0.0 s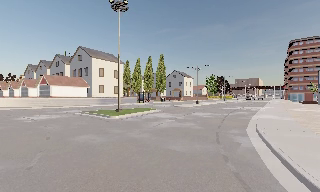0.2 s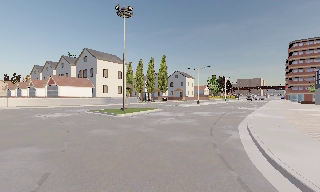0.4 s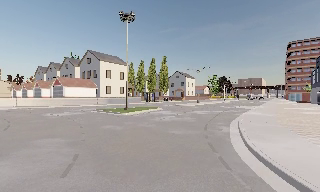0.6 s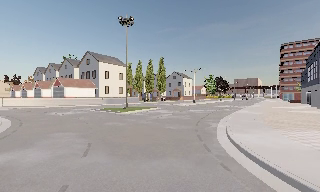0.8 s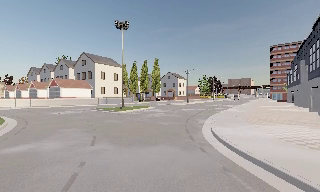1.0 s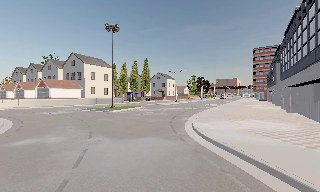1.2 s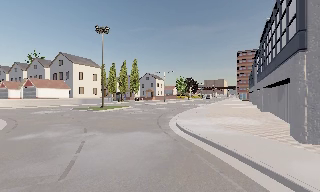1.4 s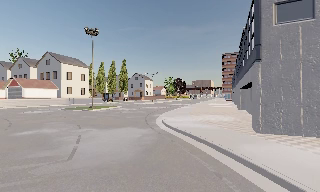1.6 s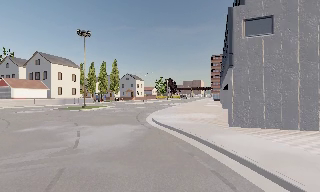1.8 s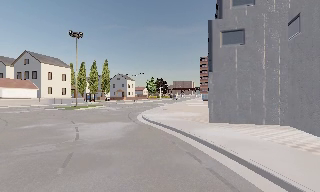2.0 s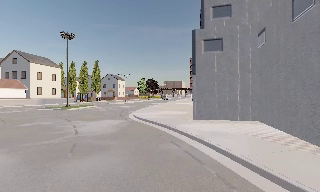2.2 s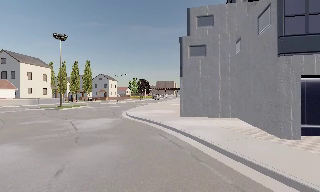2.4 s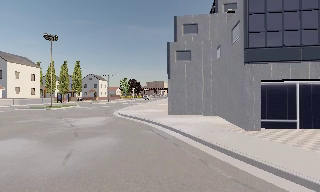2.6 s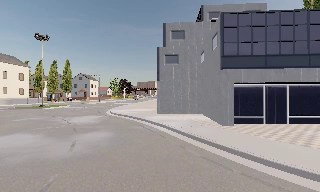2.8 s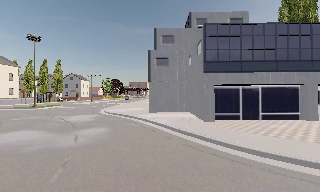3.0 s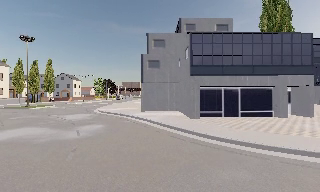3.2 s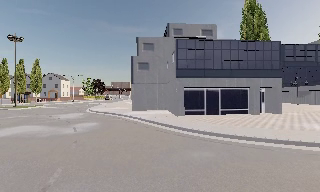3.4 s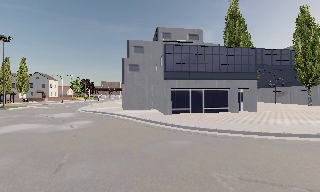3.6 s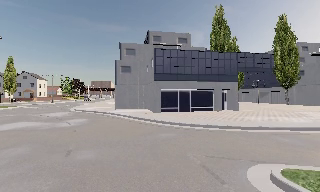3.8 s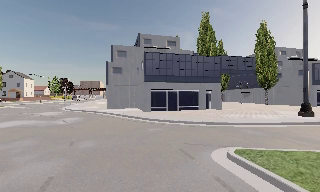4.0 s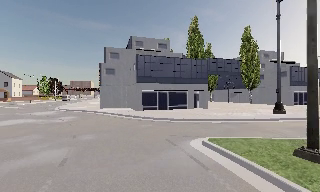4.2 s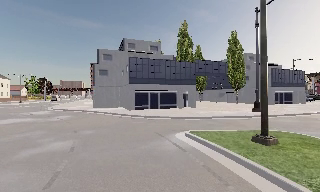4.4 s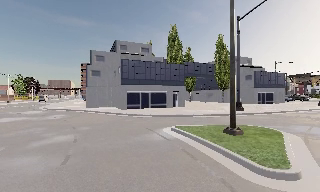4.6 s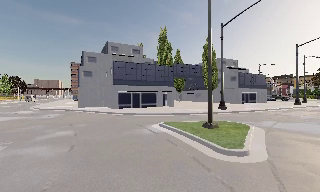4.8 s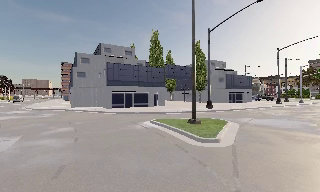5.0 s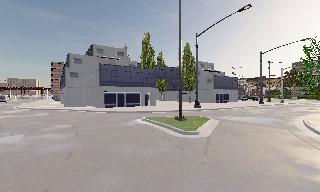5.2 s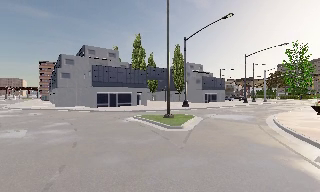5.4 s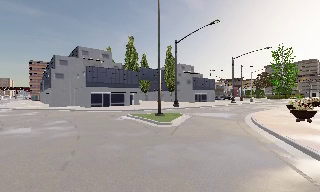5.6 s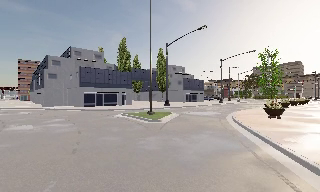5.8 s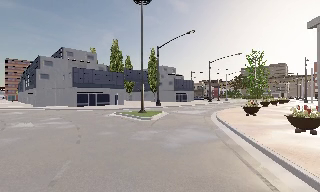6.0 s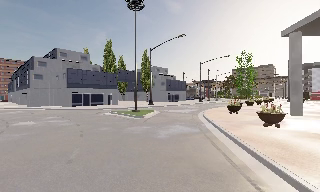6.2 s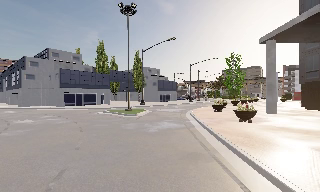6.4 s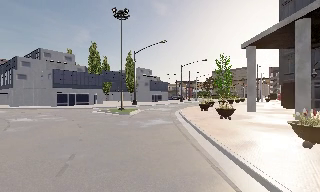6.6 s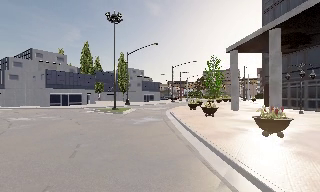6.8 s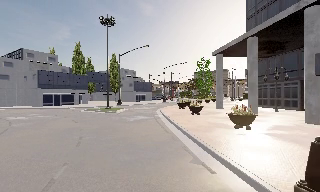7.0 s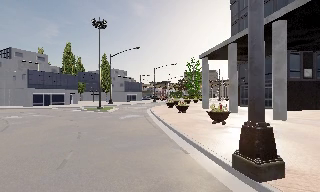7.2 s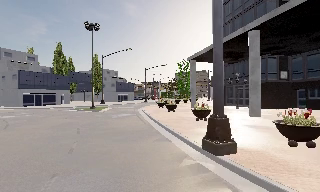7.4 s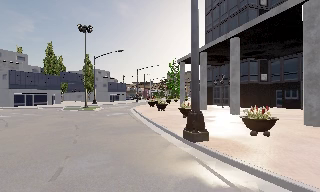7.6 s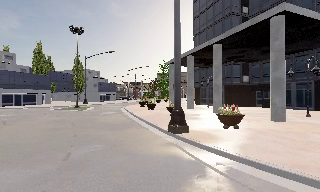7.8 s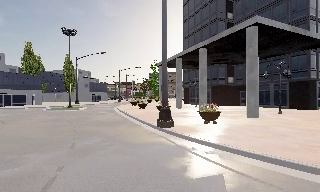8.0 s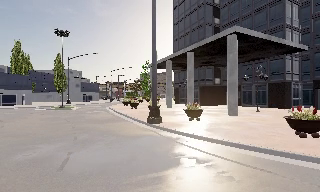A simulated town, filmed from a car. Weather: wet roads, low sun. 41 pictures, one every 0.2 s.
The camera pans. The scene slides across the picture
to the left.
The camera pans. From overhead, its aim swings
clockwise.
0.0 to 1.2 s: The camera travels backward, about 7 m, so what stands in front gets smaller.
1.2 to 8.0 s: The scene slides to the left, as the camera pans about 105 degrees to its right. It travels backward, about 40 m.
The film runs backward here.
